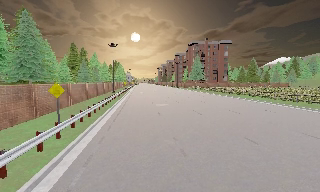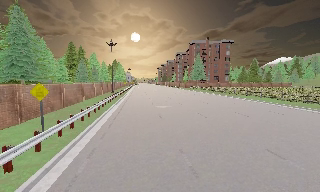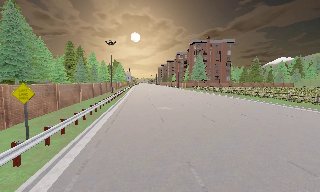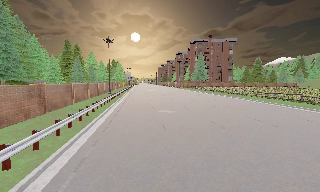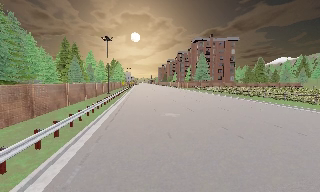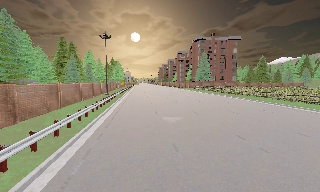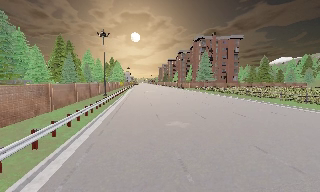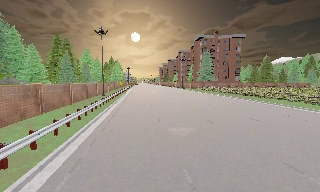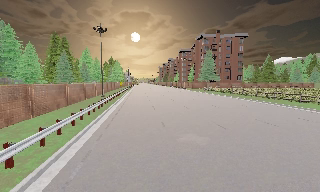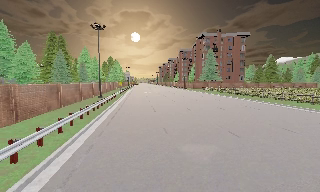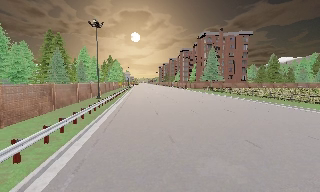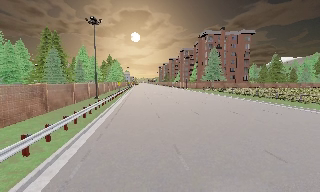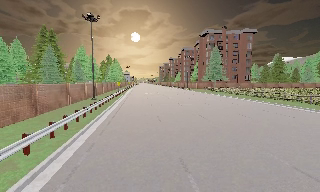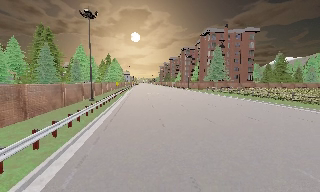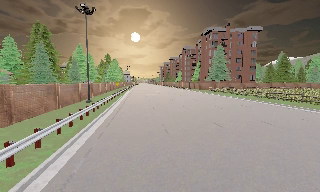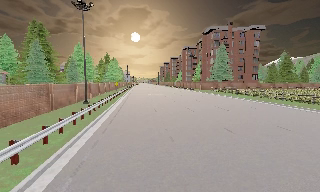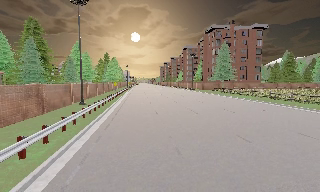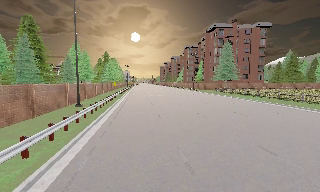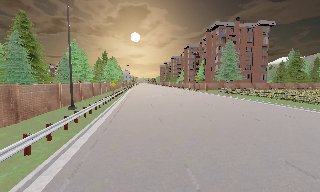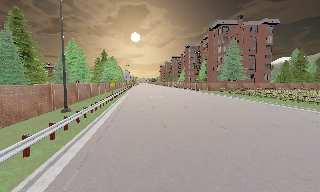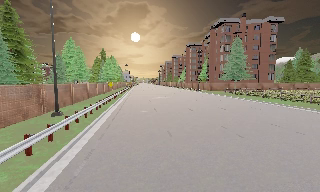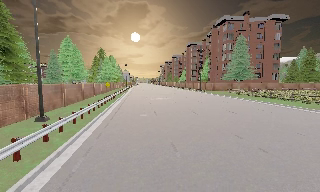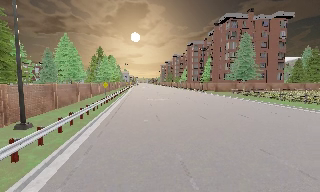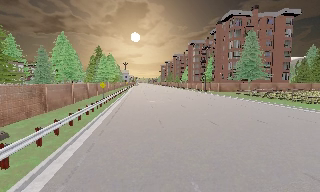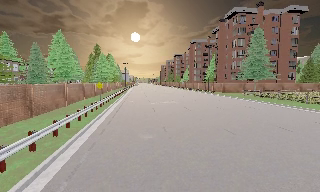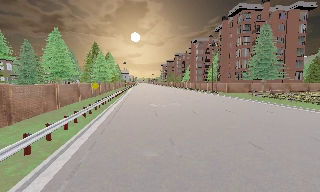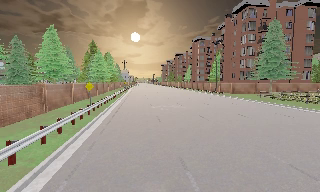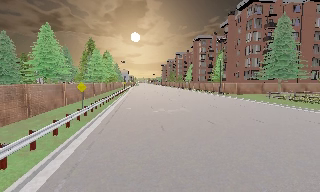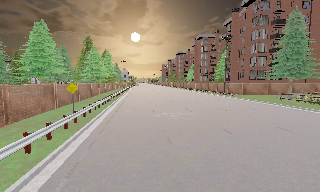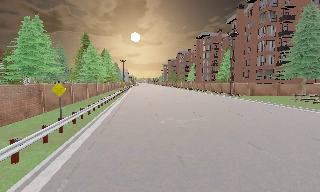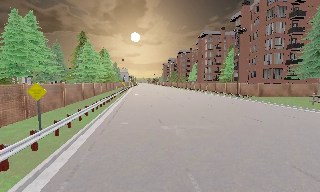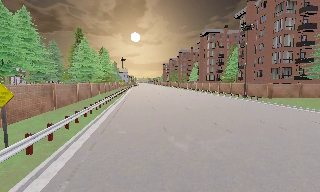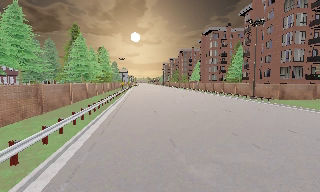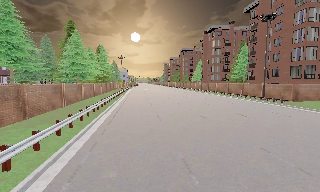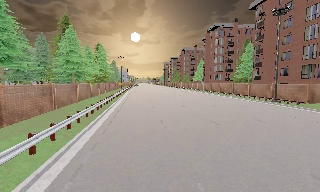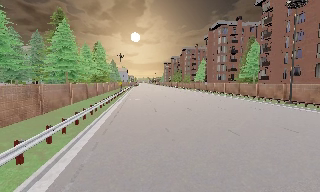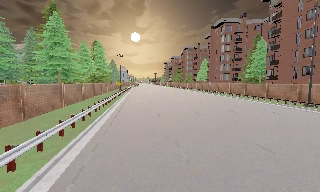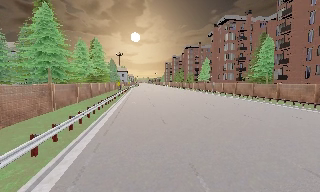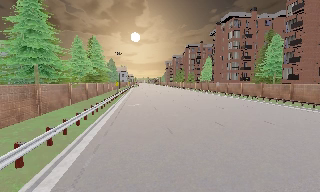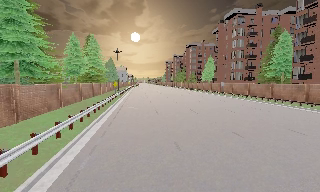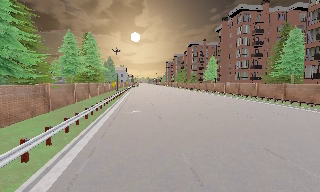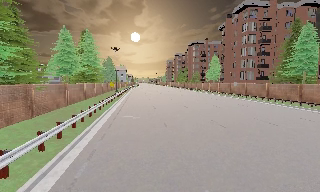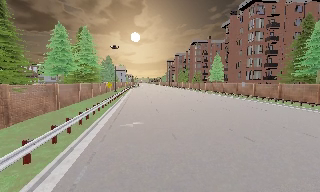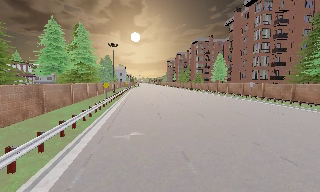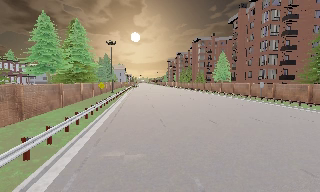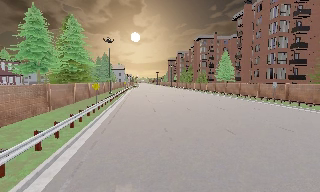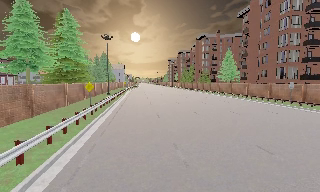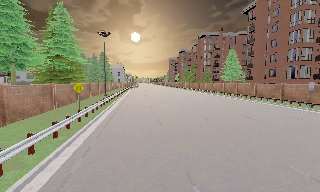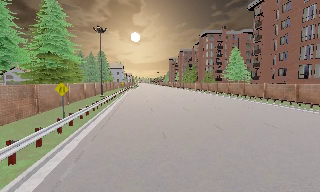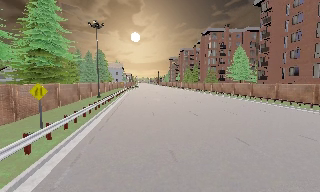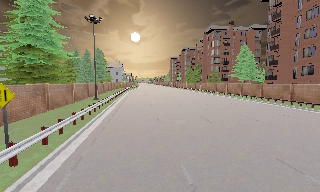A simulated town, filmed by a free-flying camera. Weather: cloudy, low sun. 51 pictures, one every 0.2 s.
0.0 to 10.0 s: The camera travels forward, about 90 m, so what stands in front looms larger. It gains speed.
The film runs forward here.
